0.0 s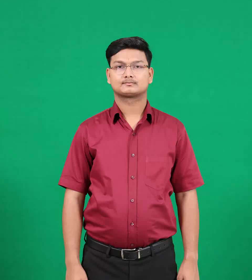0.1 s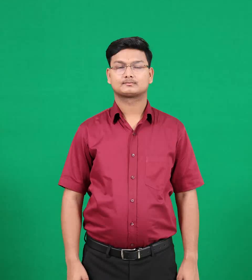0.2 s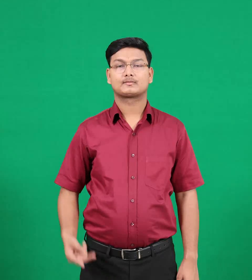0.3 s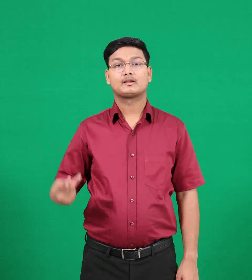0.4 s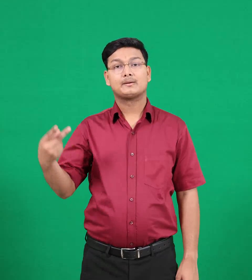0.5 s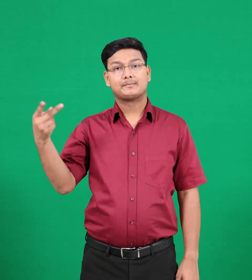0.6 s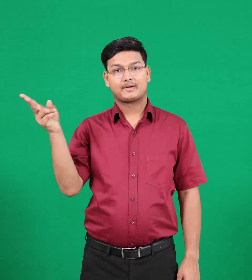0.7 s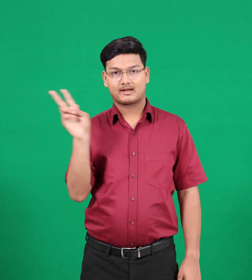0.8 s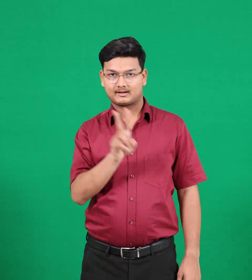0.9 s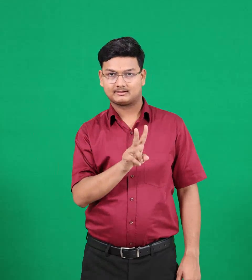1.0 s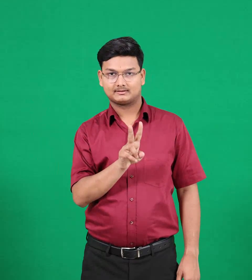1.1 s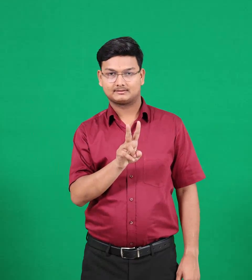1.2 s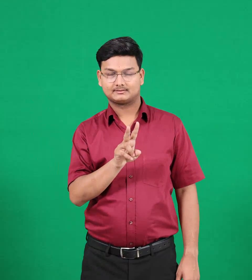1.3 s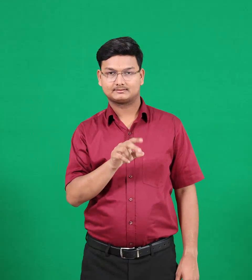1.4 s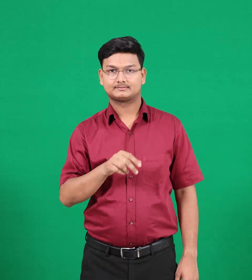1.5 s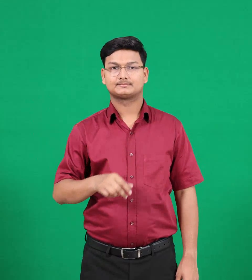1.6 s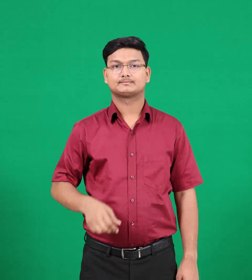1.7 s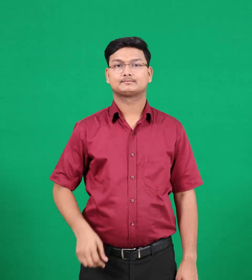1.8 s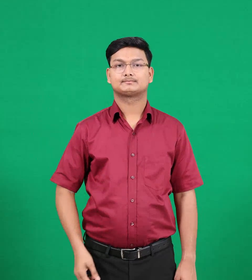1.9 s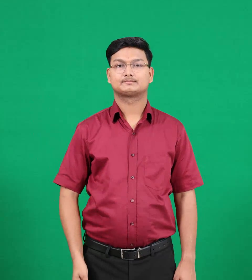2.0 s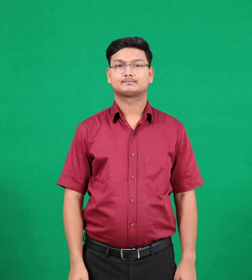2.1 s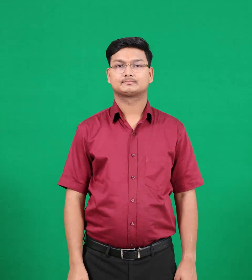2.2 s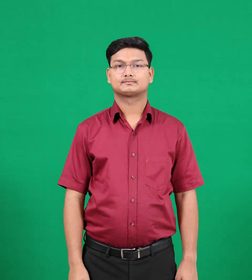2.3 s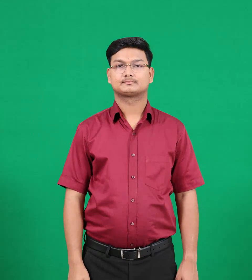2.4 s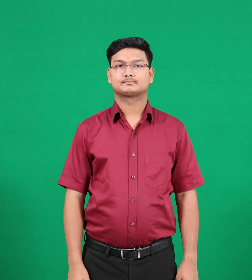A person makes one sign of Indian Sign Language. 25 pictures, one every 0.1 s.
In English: back
